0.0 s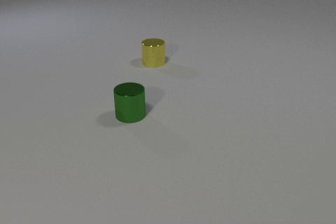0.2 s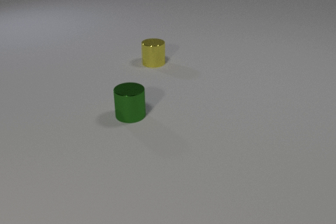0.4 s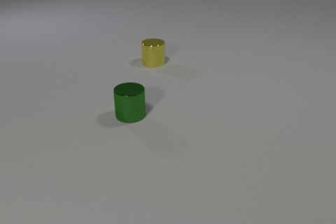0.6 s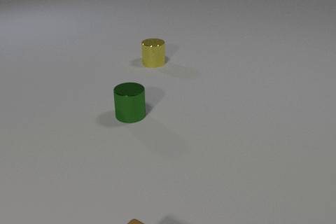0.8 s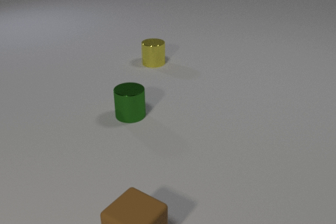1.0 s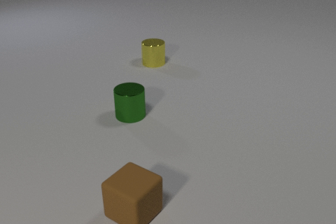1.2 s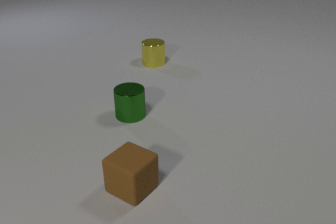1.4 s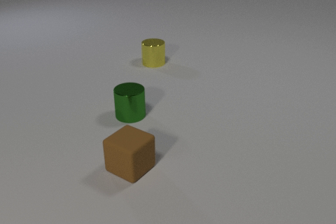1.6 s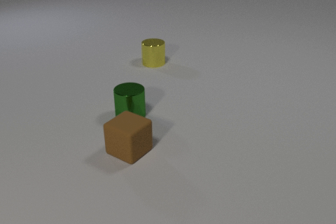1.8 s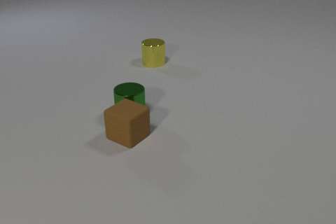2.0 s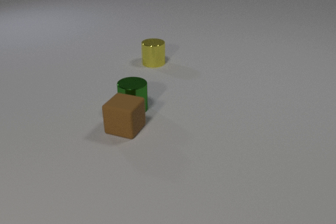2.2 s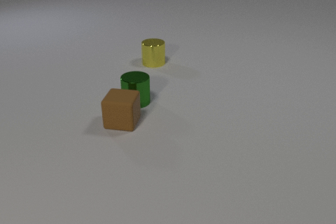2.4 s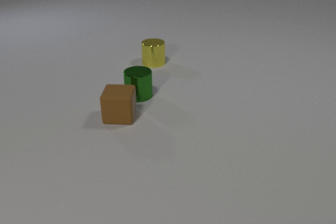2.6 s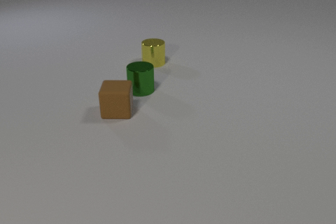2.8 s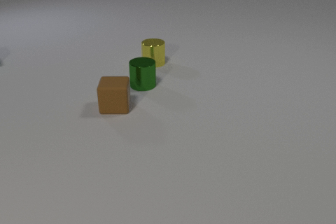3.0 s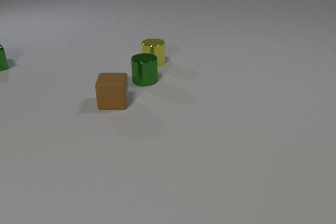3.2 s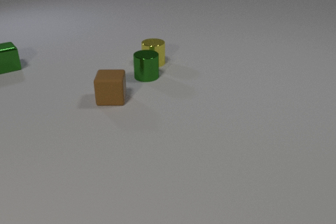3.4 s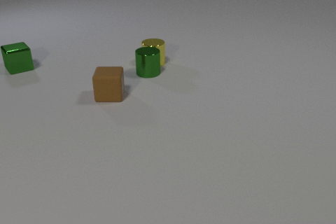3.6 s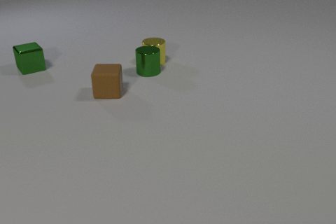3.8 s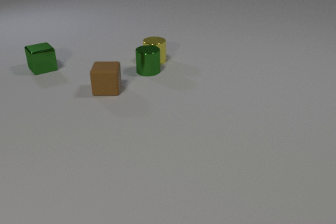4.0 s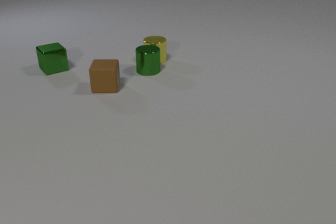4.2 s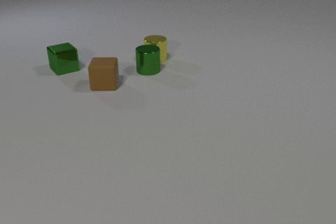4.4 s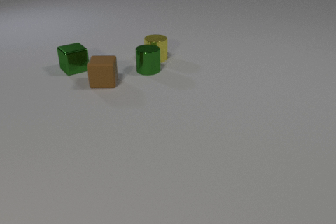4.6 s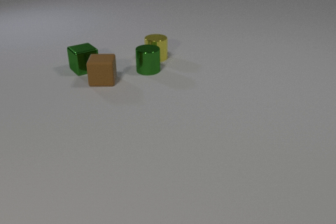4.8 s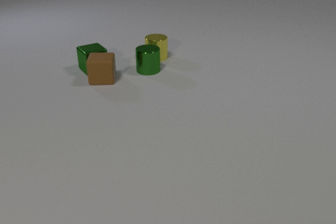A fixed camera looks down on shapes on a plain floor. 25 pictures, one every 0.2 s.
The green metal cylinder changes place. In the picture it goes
away from the camera.
The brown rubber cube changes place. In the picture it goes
away from the camera.
0.0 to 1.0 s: The brown rubber cube comes in at the bottom edge, slides away from the camera.
1.0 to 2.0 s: The brown rubber cube slides away from the camera. The green metal cylinder slides away from the camera. The brown rubber cube and the green metal cylinder collide.
2.0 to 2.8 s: The brown rubber cube slides away from the camera, spins counterclockwise seen from above by about 30 degrees, its near face sliding to the right. The green metal cylinder slides away from the camera.
2.8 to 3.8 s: The brown rubber cube slides away from the camera. The green metal cylinder slides away from the camera. The yellow metal cylinder slides away from the camera. The green metal cube comes in at the left edge, slides to the right and toward the camera. The green metal cylinder and the yellow metal cylinder collide.
3.8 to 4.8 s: The brown rubber cube slides away from the camera. The yellow metal cylinder slides away from the camera. The green metal cube slides to the right. The brown rubber cube and the green metal cube collide.
What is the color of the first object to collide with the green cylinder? brown.
How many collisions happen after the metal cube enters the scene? 2.
What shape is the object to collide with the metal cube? cube.
